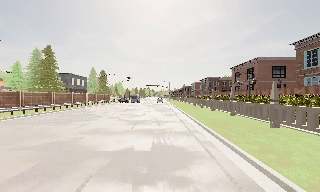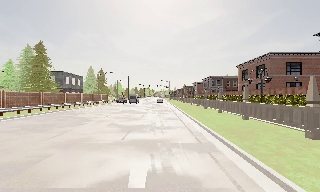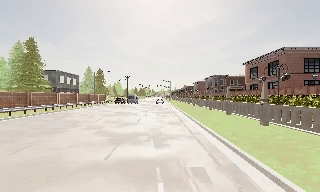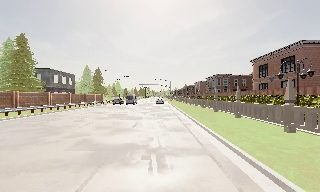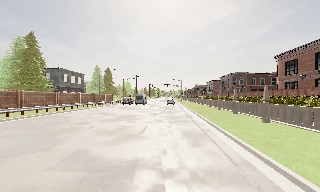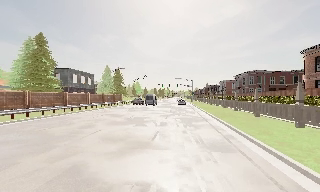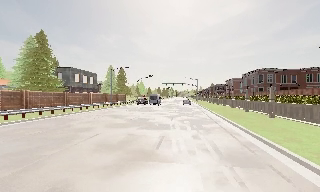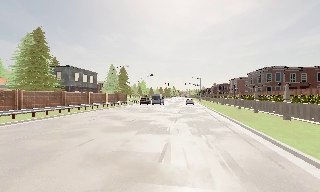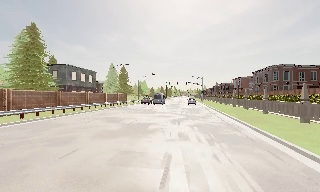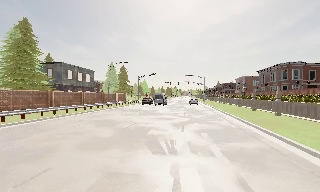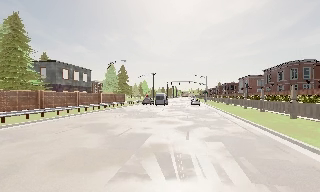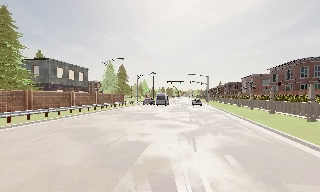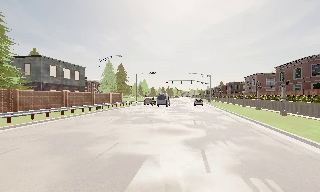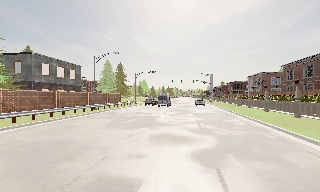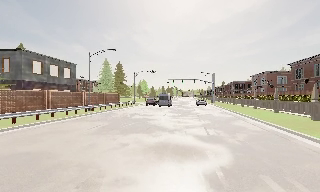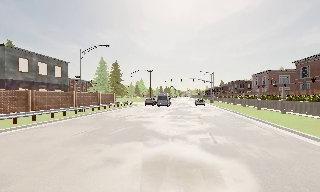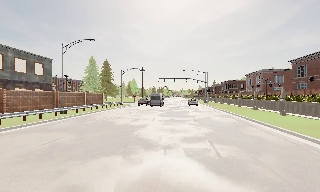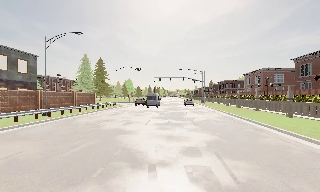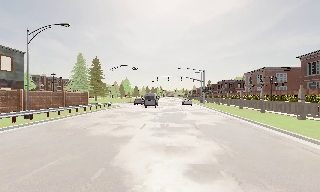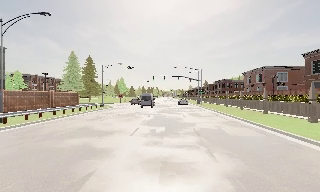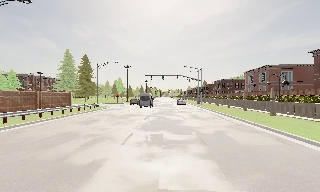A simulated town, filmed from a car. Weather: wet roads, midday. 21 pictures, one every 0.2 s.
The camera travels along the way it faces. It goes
forward.
0.0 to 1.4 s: The camera travels forward, about 12 m, so what stands in front looms larger. It loses speed.
1.4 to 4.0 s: The camera travels forward, about 20 m, so what stands in front looms larger.
The film runs forward here.
